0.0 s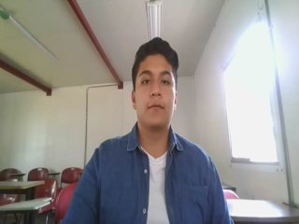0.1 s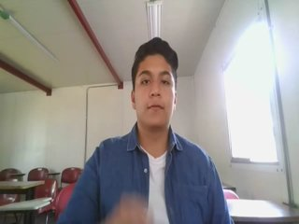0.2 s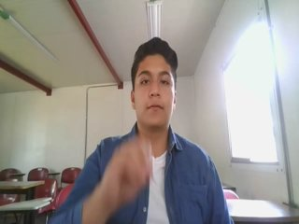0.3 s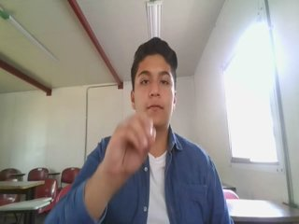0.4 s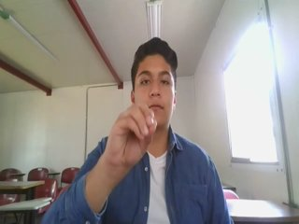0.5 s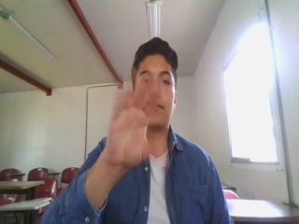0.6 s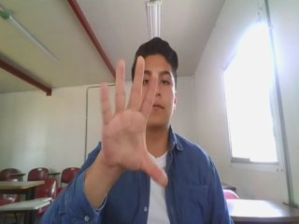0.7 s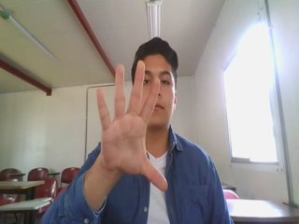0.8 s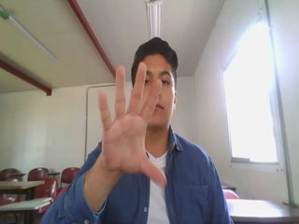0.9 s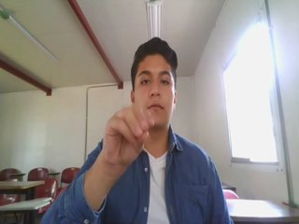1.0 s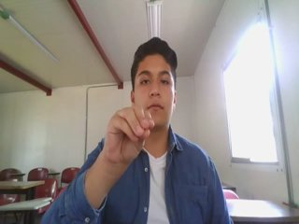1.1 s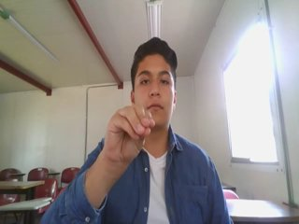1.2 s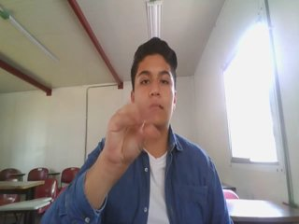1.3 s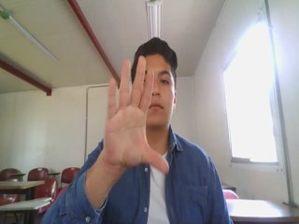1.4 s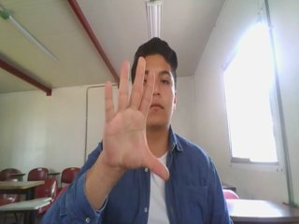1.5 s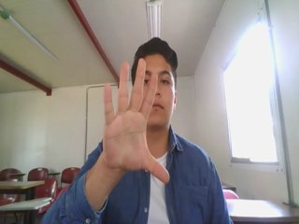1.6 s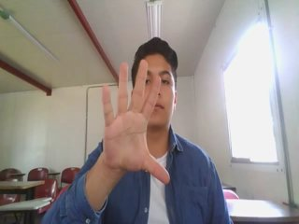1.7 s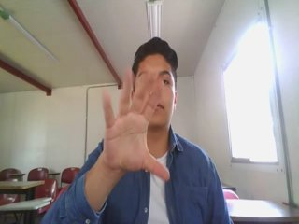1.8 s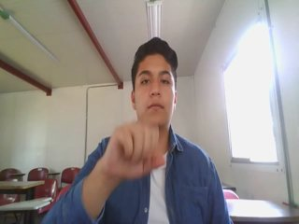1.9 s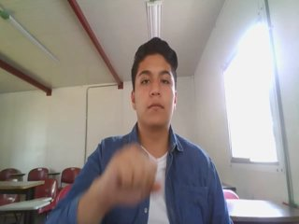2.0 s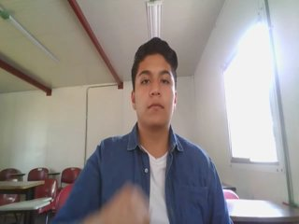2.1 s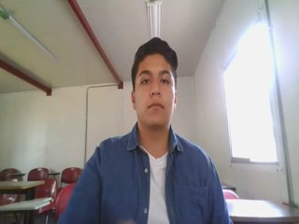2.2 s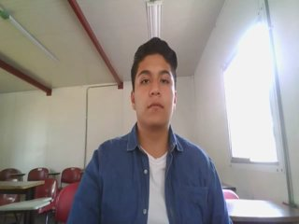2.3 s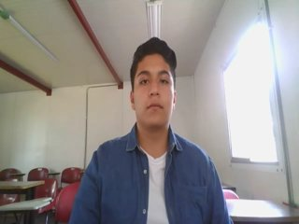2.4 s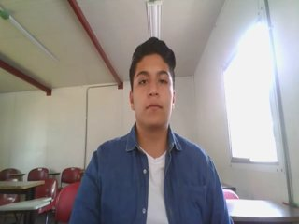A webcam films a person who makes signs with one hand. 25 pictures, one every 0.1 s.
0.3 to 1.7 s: Open twice.
1.8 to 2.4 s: Non-gesture.
